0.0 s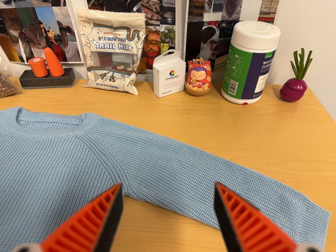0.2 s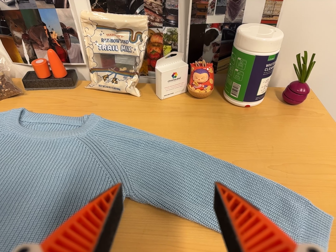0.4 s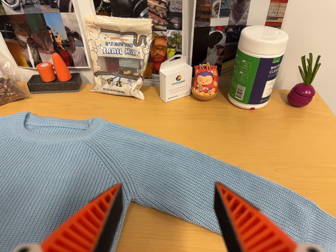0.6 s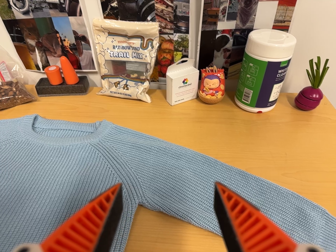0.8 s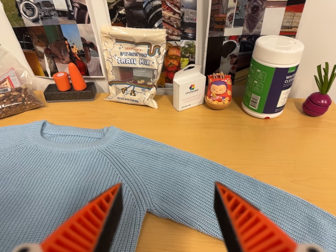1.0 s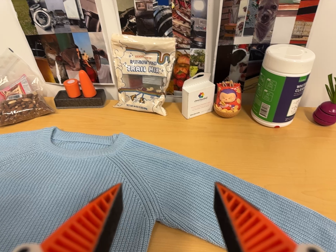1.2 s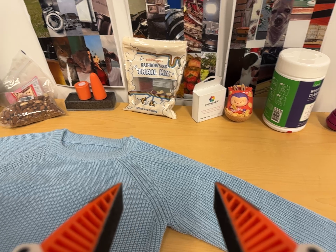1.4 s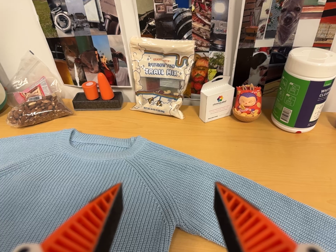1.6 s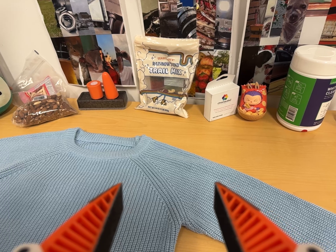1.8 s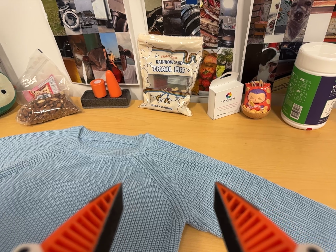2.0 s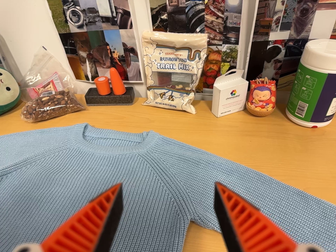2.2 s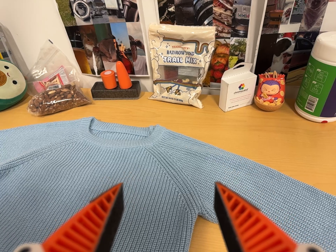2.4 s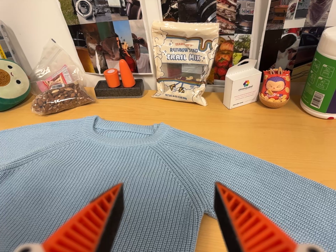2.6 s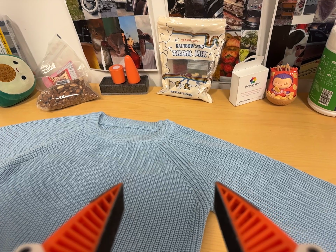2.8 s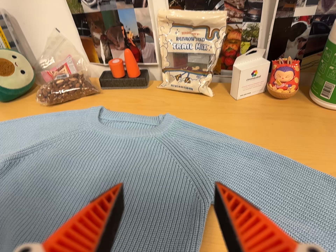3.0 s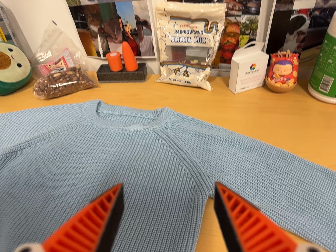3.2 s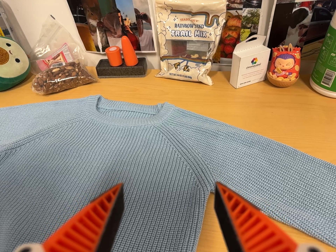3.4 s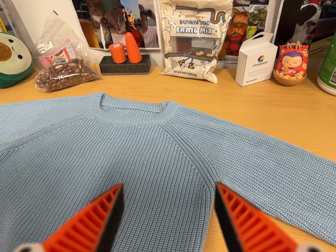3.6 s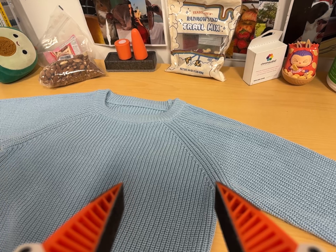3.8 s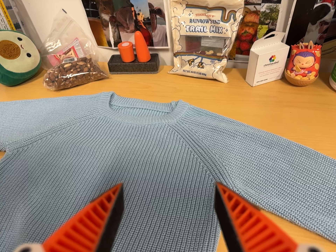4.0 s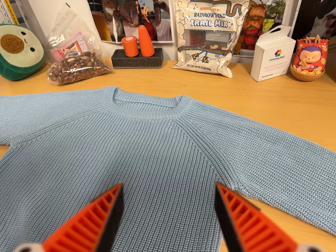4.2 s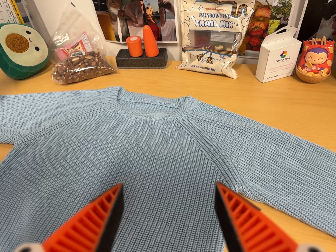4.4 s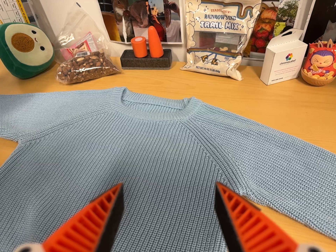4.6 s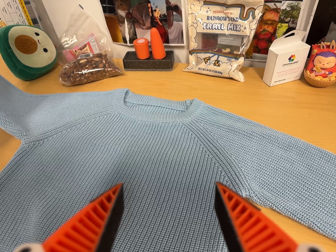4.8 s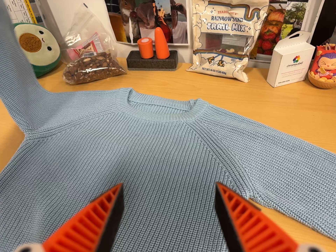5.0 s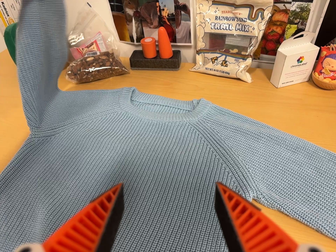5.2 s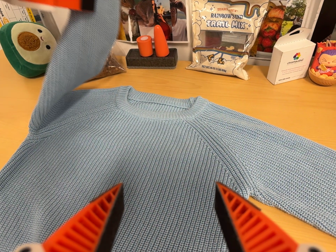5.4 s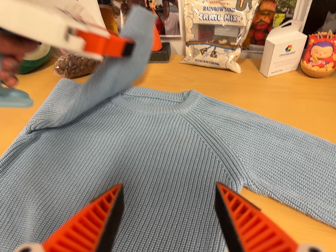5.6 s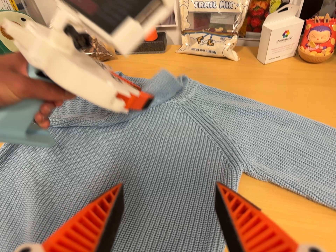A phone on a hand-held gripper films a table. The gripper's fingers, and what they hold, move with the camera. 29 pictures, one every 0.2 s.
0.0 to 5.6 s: The scene slides to the right, as the camera pans about 15 degrees to its left. It travels to its left and forward, about 10 cm, so close, fixed things drift to the right.
The film runs forward here.
